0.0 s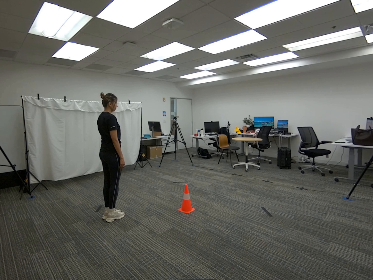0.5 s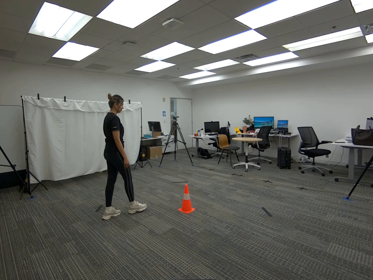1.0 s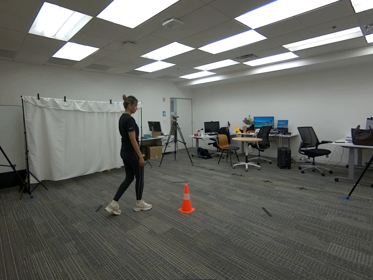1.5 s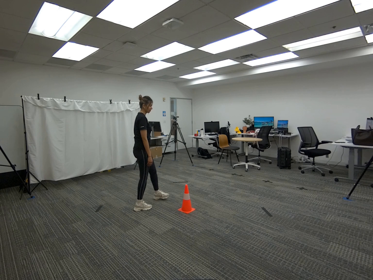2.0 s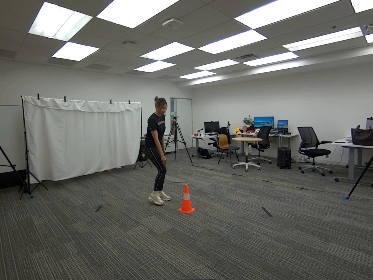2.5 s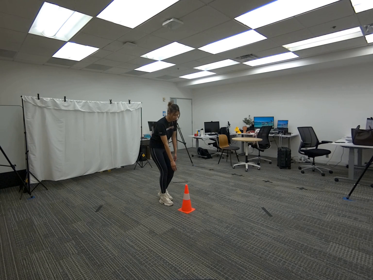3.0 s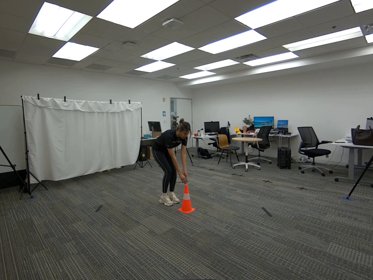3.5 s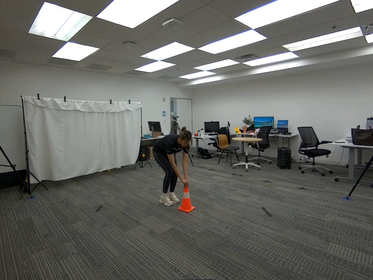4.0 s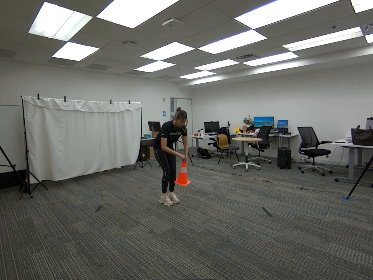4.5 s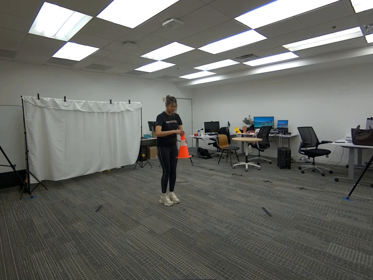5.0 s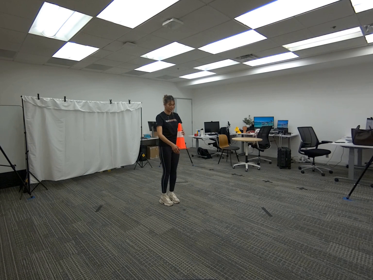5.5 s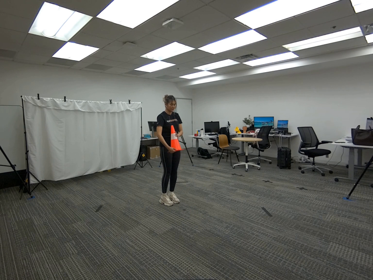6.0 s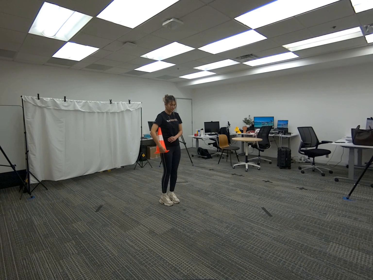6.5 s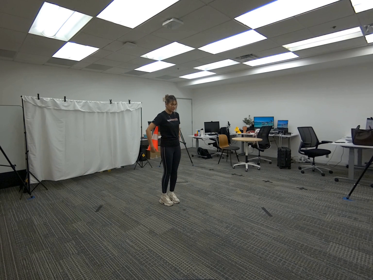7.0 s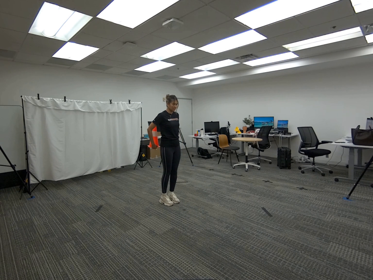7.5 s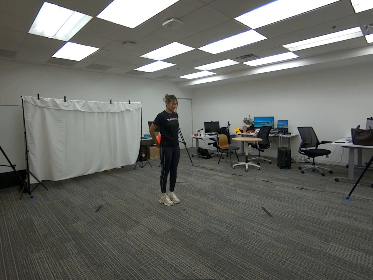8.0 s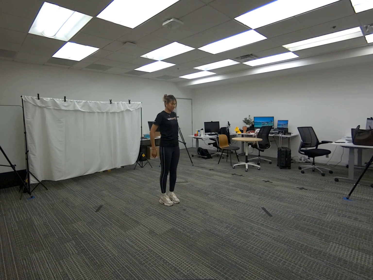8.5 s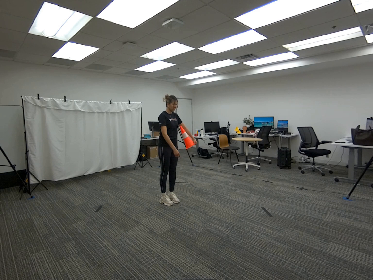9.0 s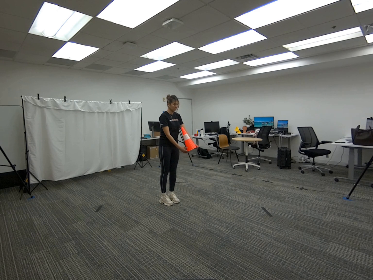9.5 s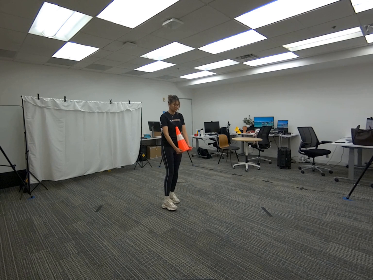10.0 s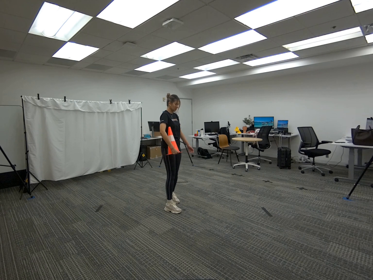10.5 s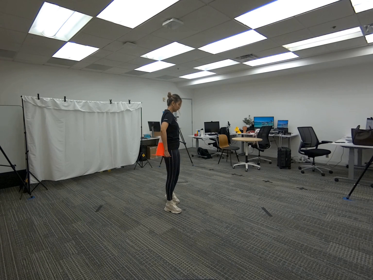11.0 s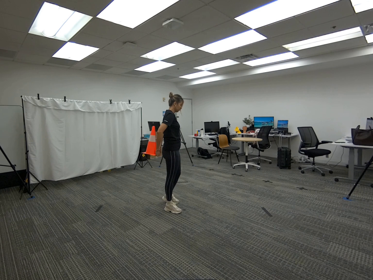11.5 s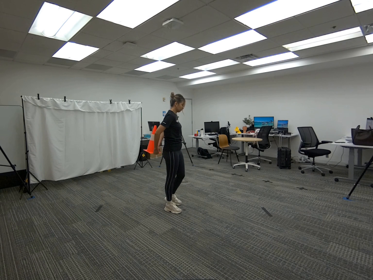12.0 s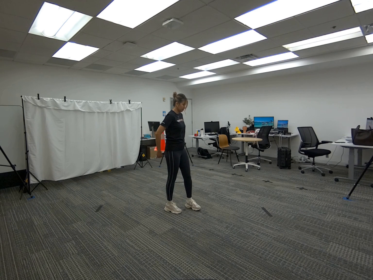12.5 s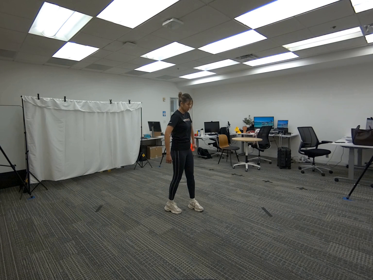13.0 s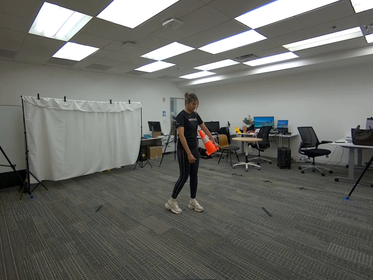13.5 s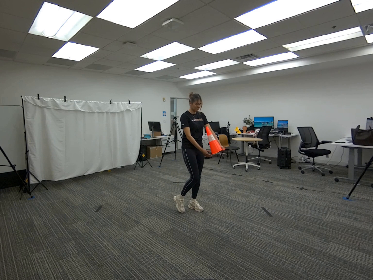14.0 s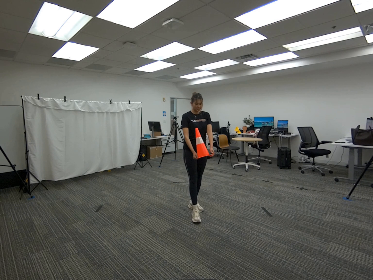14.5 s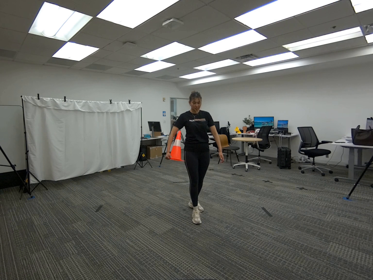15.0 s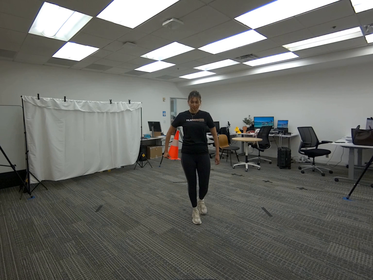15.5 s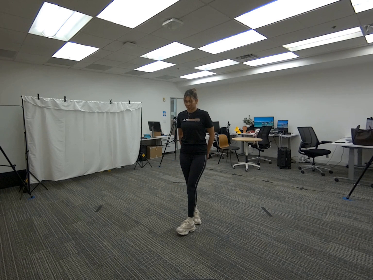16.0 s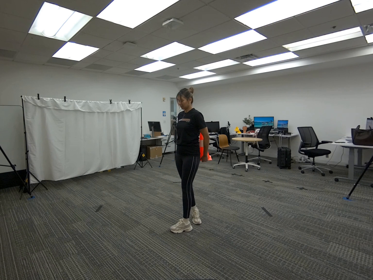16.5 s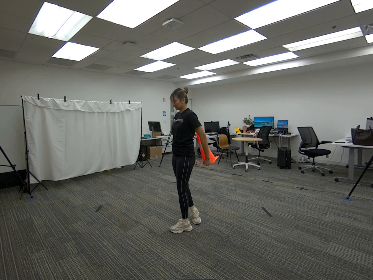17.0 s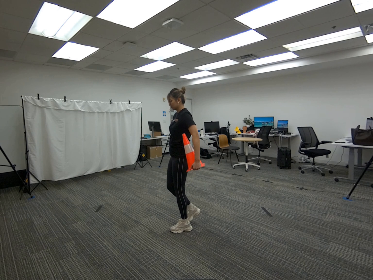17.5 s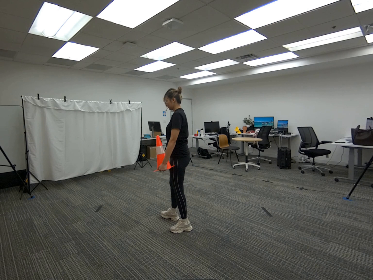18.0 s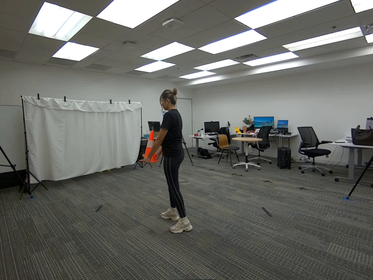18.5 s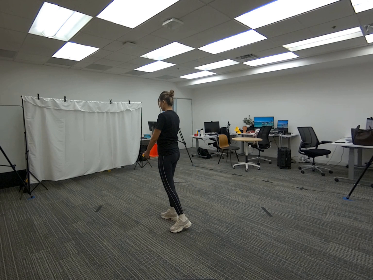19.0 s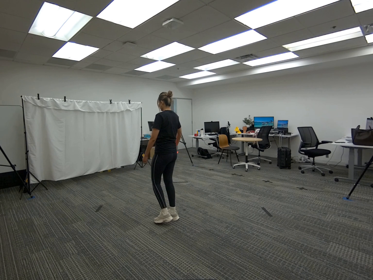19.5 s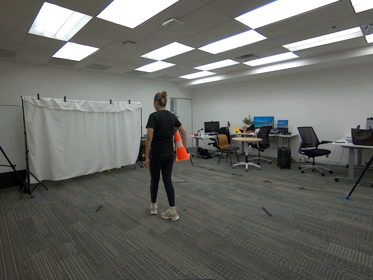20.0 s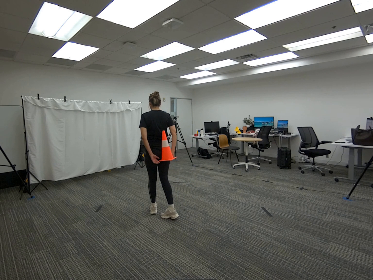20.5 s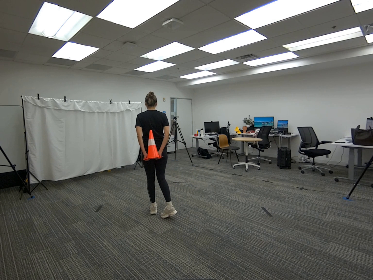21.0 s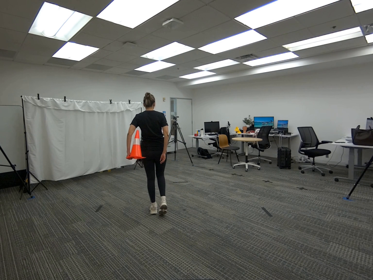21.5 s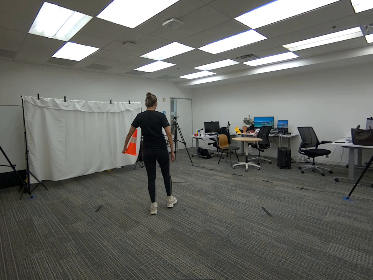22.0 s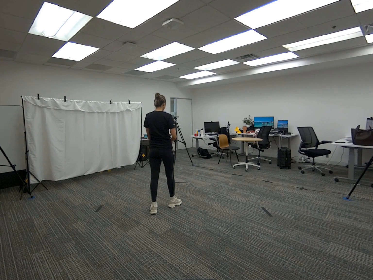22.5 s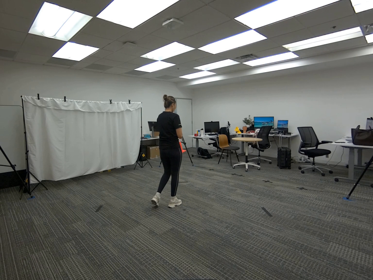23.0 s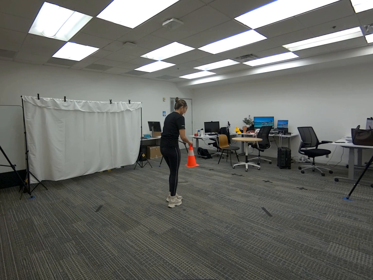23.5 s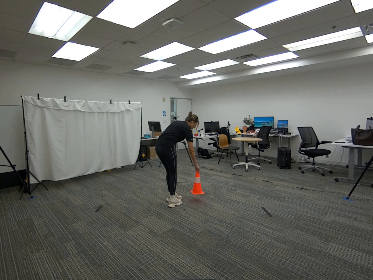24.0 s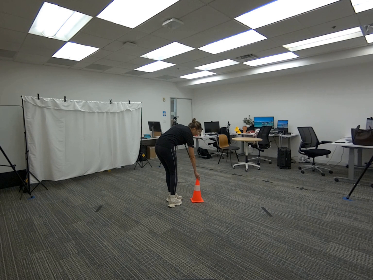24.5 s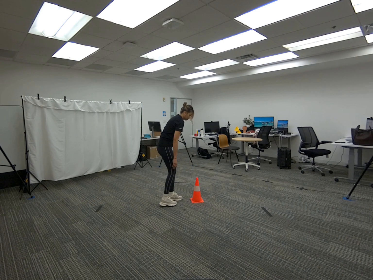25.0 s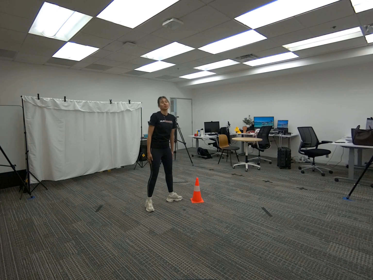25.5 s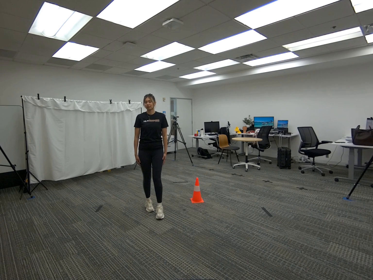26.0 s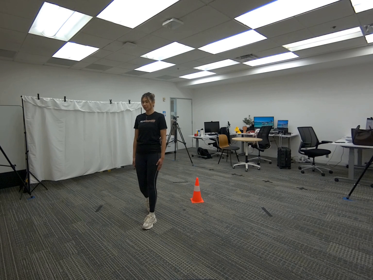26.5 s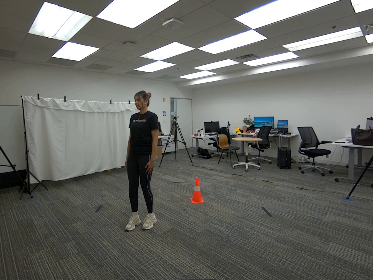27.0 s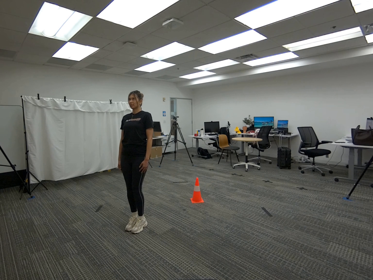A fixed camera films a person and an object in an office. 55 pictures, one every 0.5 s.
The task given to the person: Walk to the traffic cone on the ground, pick up the cone with both hands and rotate the cone around your body. Place cone back on the ground when finish.
